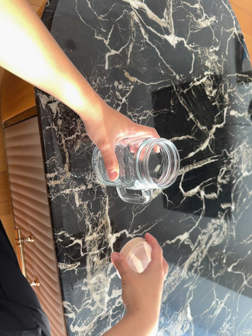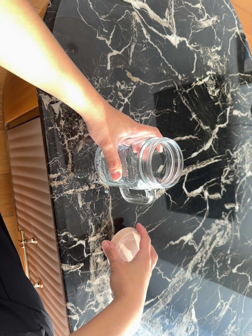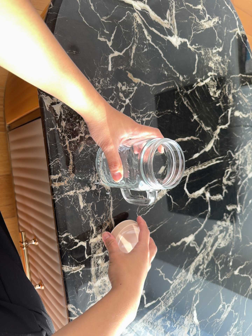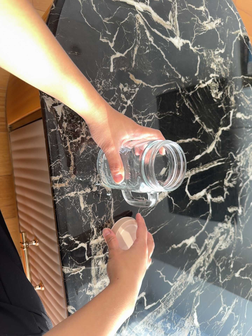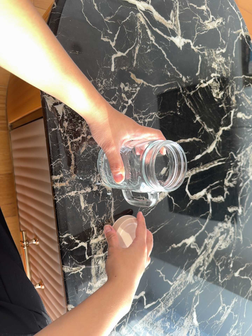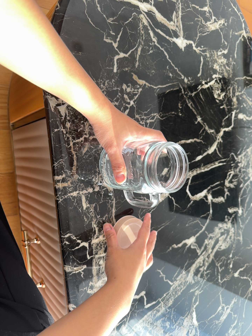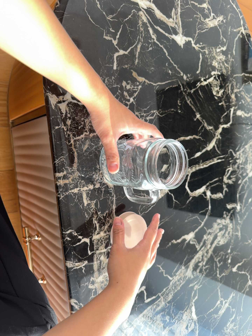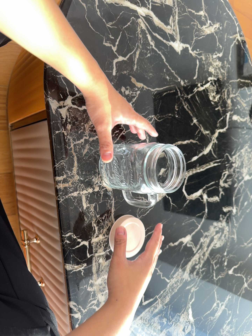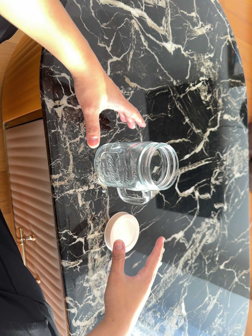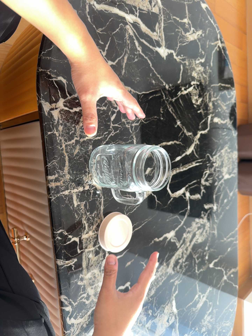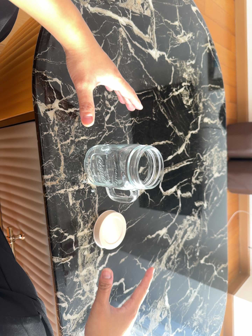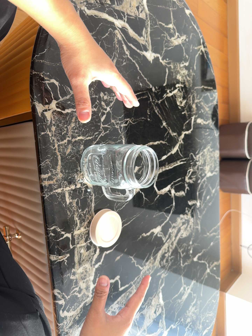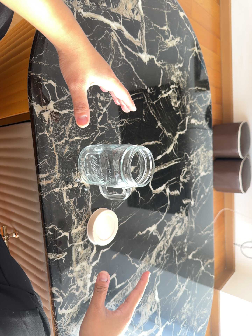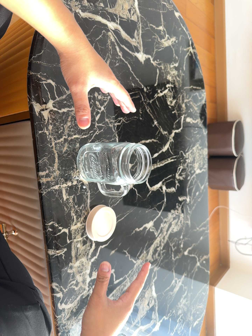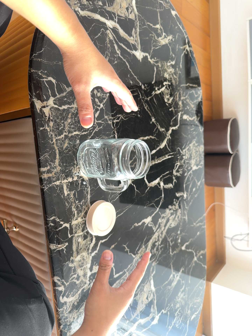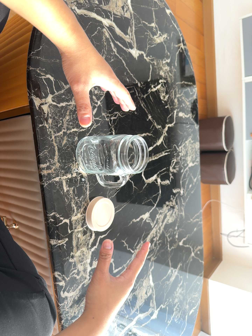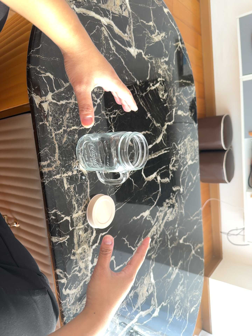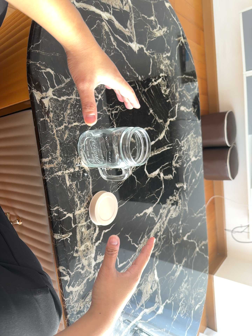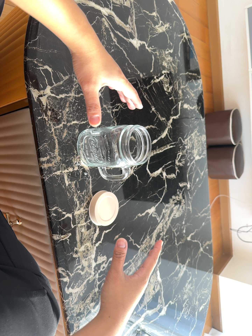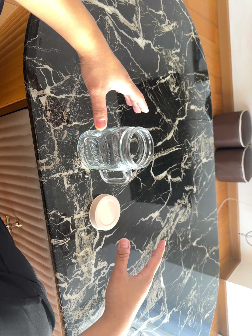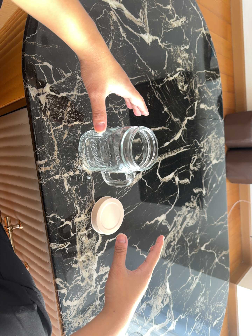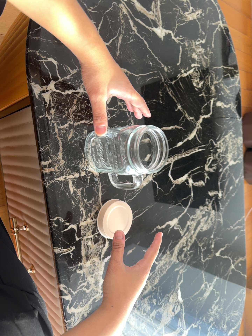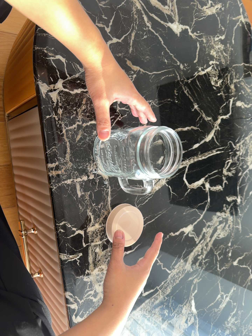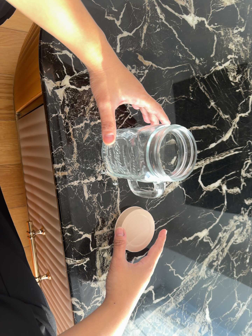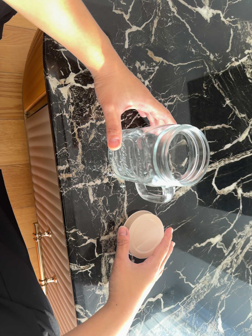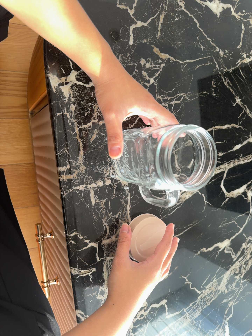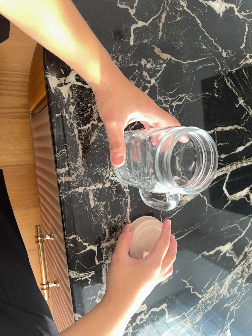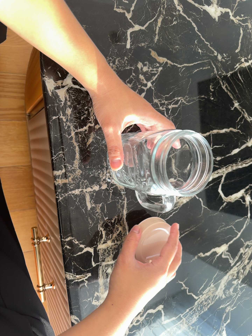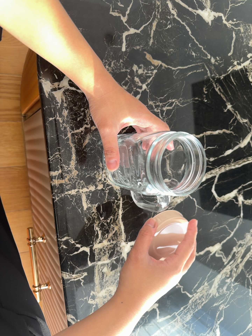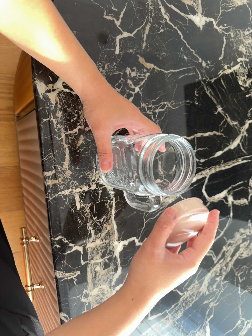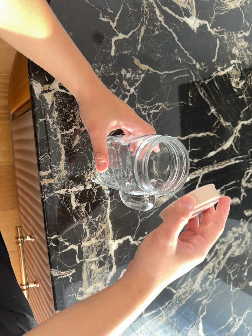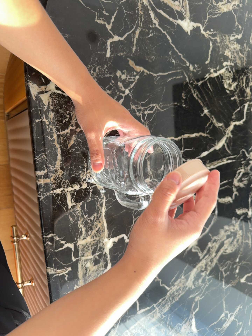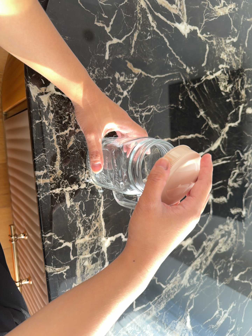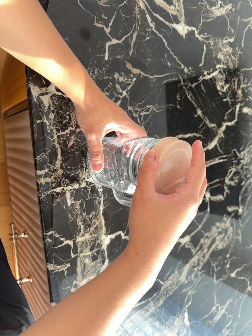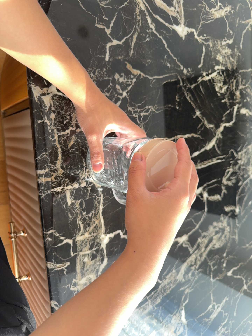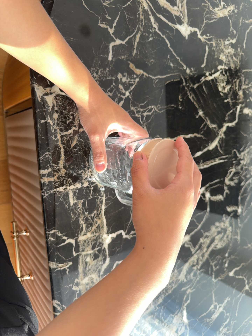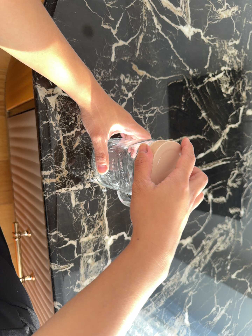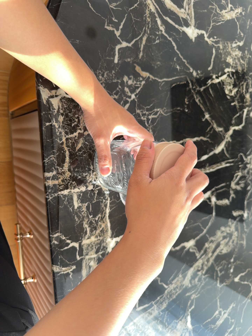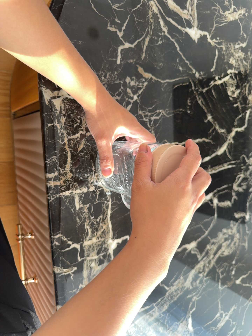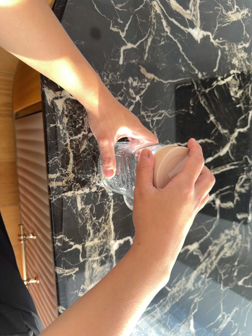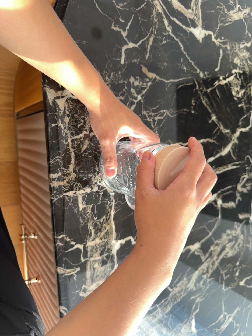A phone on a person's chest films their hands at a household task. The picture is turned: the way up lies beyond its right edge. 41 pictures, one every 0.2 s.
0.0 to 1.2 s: The camera keeps its place and its aim.
1.2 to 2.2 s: The camera travels backward, about 6 cm, so what stands in front gets smaller.
2.2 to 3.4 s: The camera shifts only a little, or ends up much as it began.
3.4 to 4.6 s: The scene slides to the right, as the camera pans about 15 degrees to its left. It travels forward and to its right, about 14 cm, so what stands in front looms larger.
4.6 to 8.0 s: The camera shifts only a little, or ends up much as it began.
The film runs forward here.
